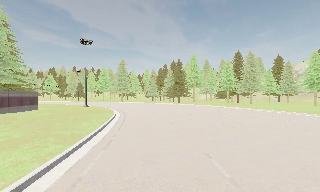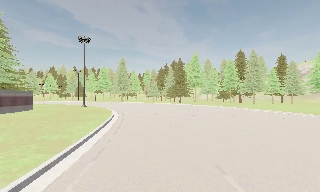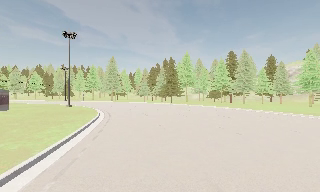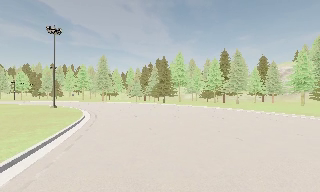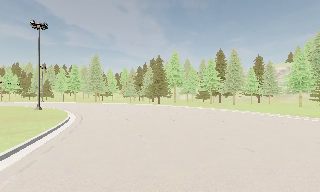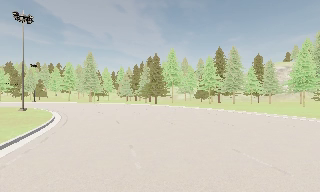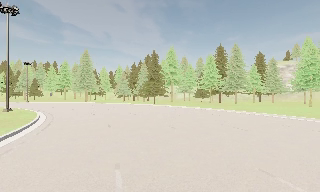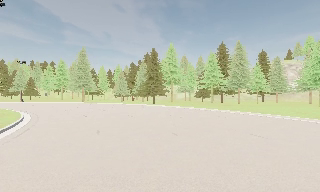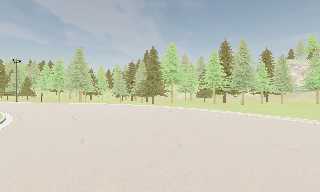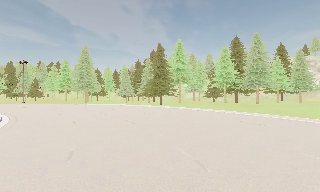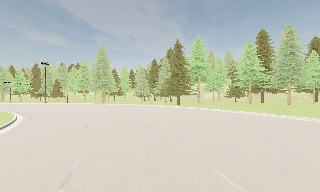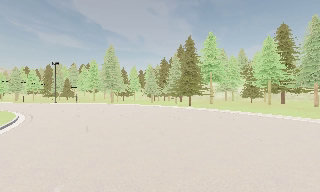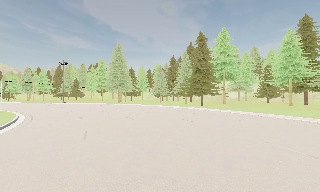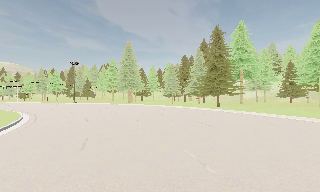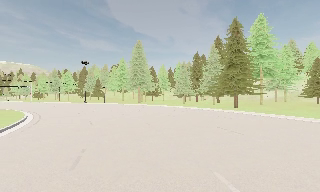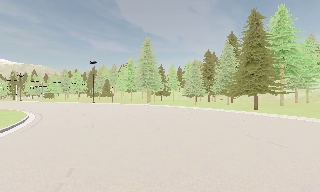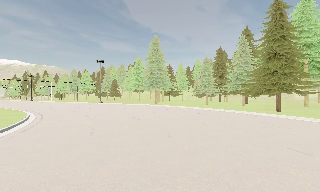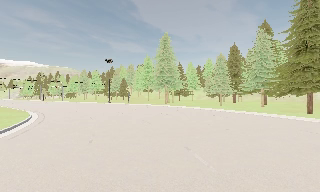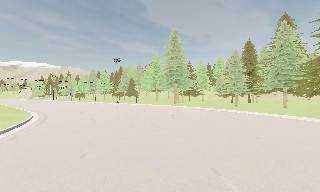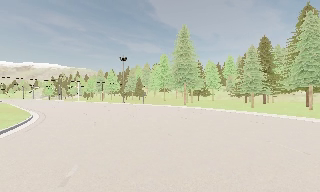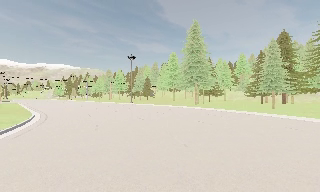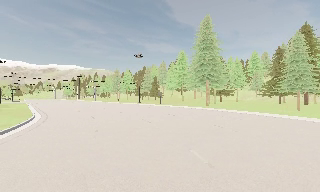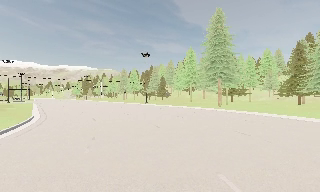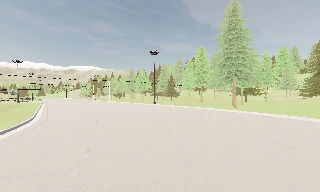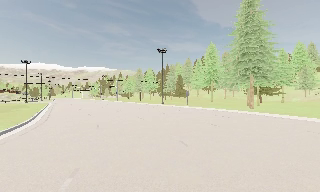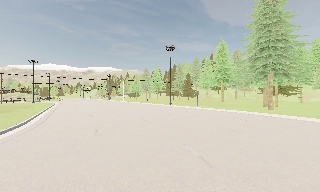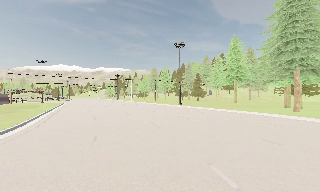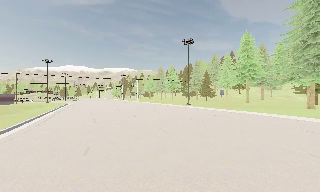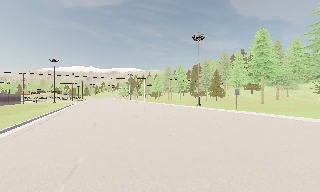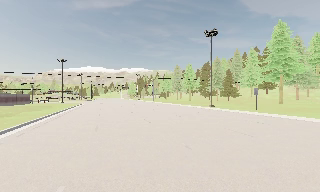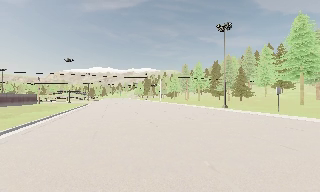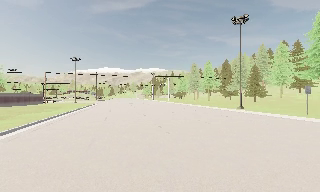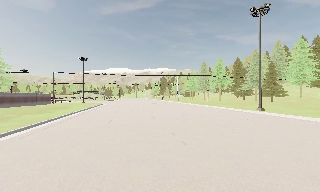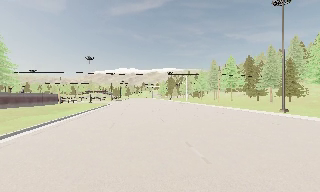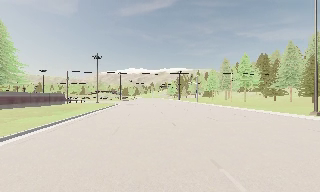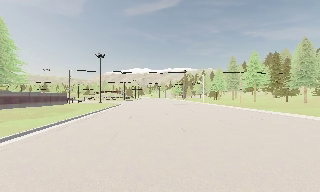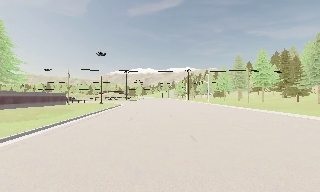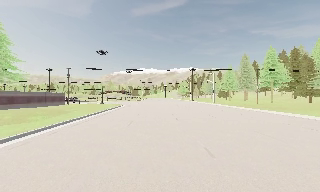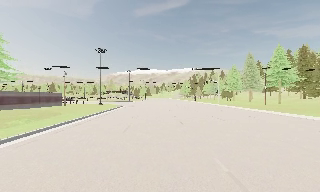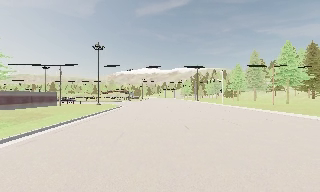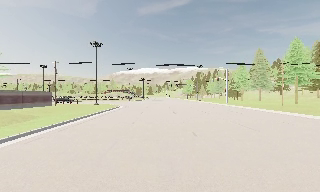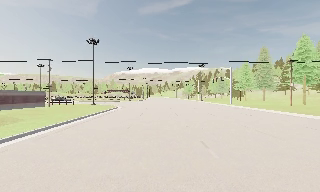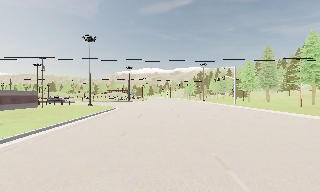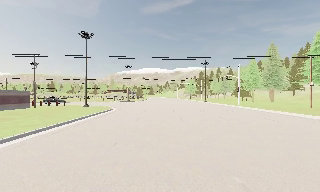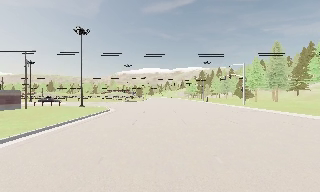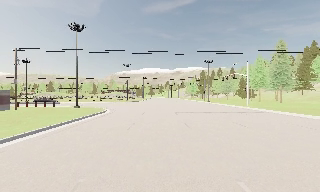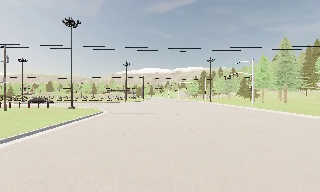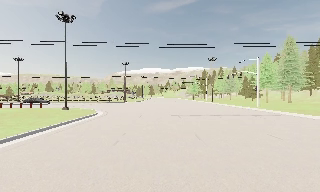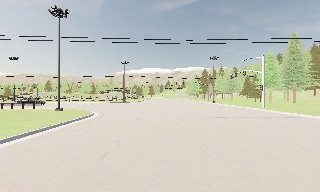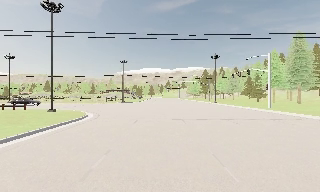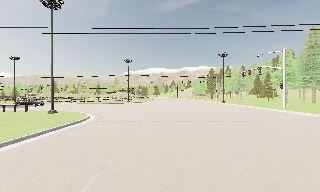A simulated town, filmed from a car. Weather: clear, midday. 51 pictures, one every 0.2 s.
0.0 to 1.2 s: The camera travels forward, about 8 m, so what stands in front looms larger. It gains speed.
1.2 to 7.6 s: The camera swings to its left by about 80 degrees, and the scene slides to the right. It travels forward, about 55 m.
7.6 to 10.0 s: The camera travels forward, about 18 m, so what stands in front looms larger.
The film runs forward here.
